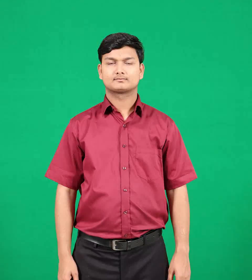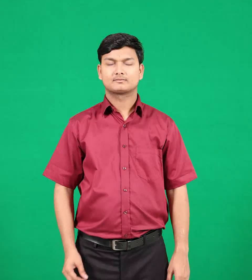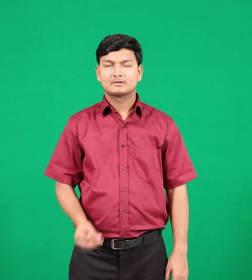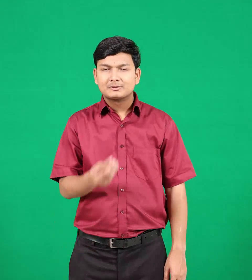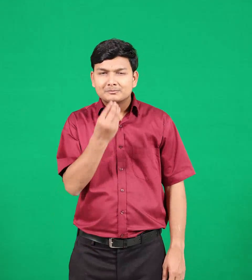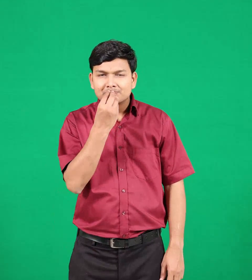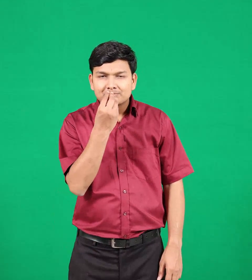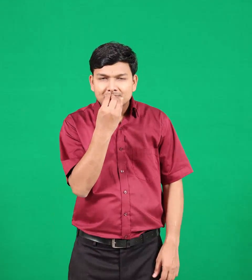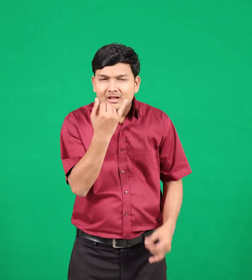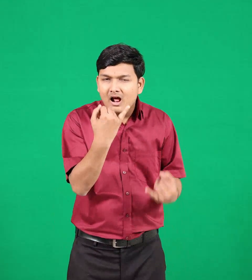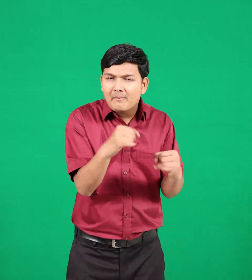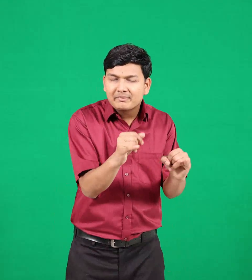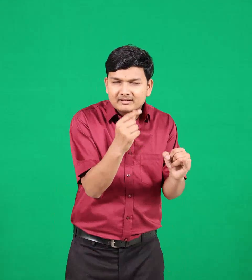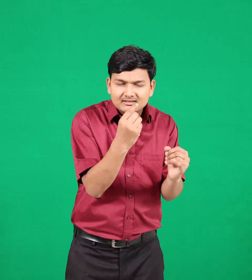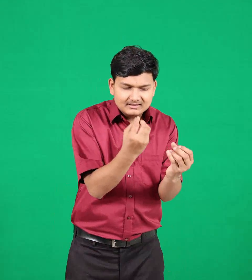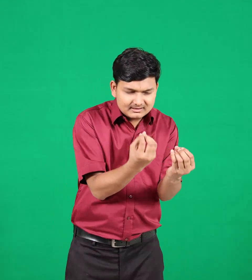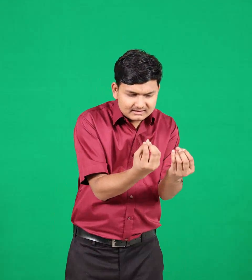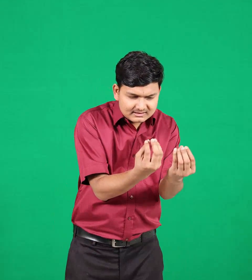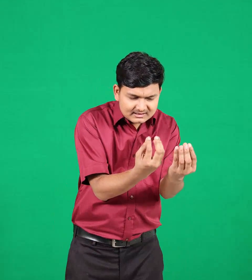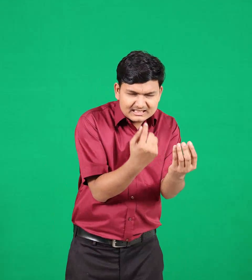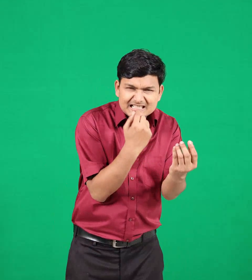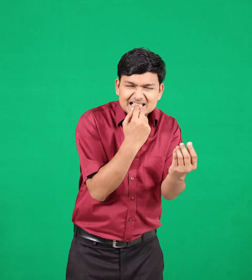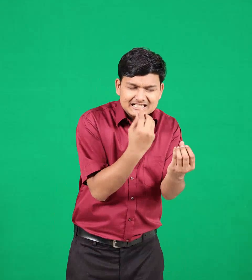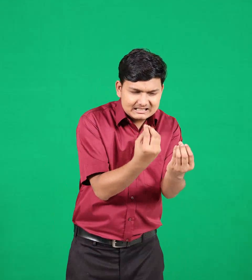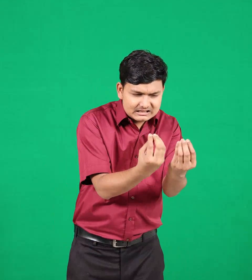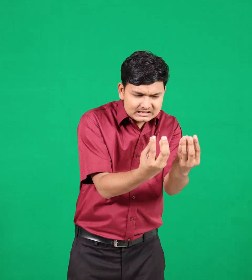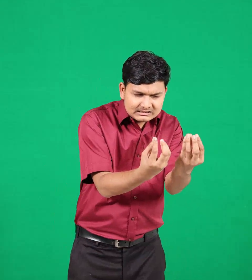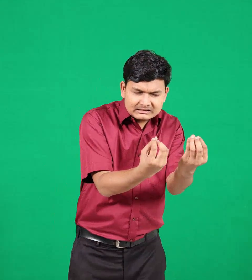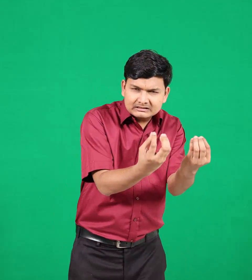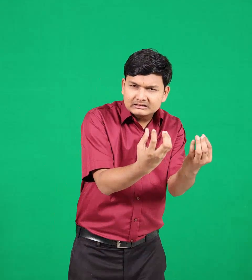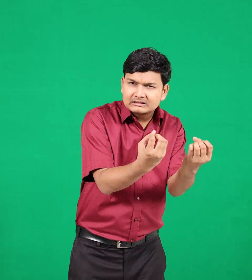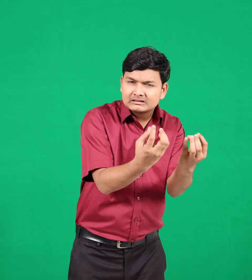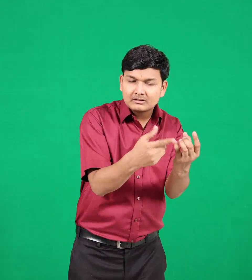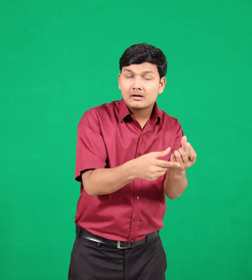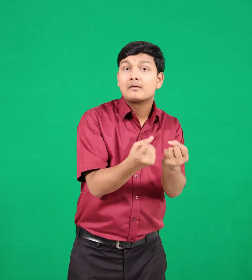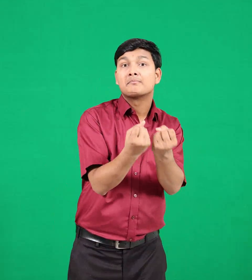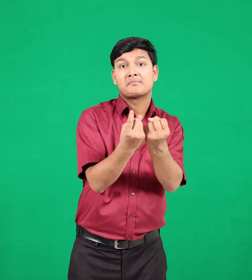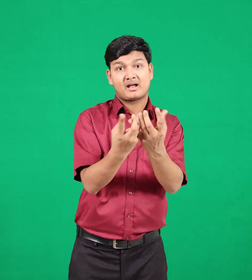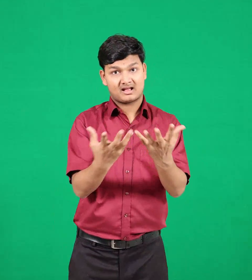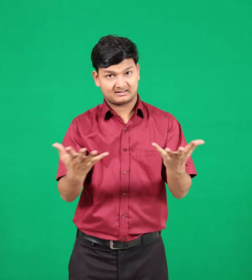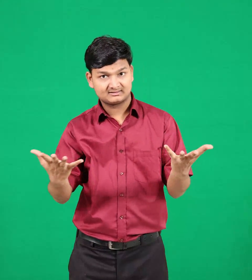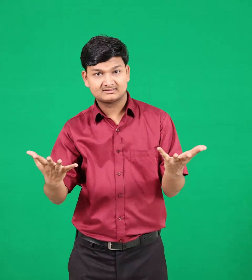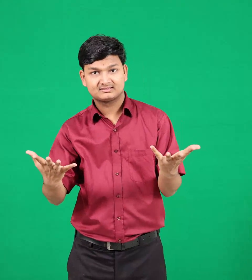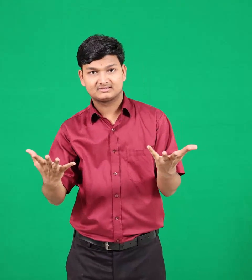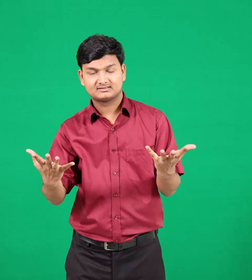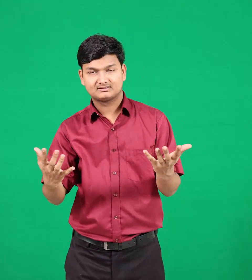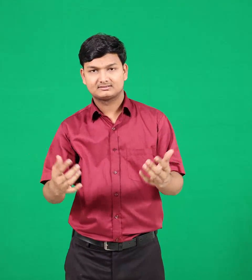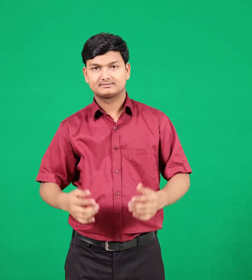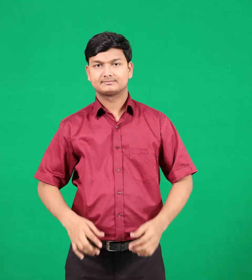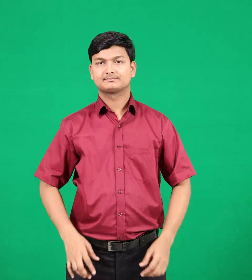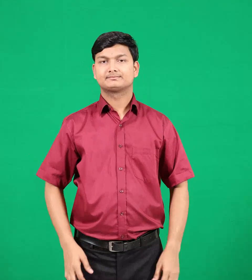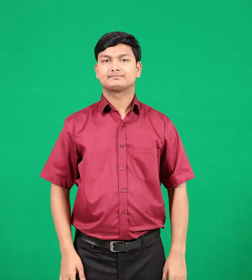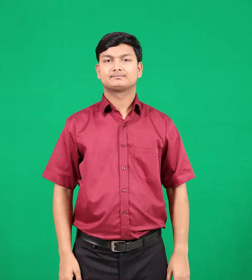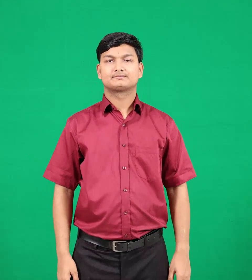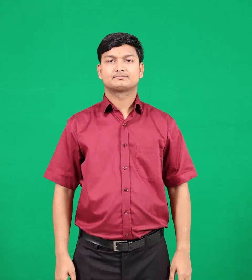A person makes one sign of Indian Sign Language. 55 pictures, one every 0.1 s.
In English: moulds
